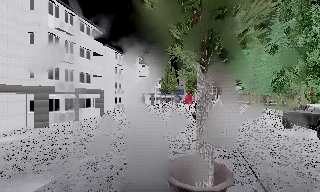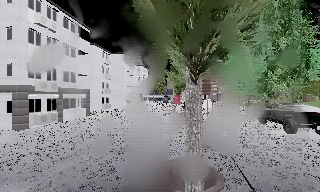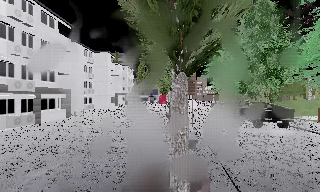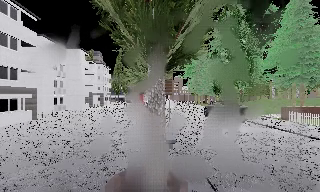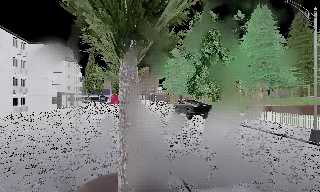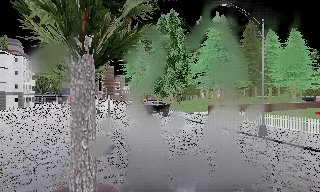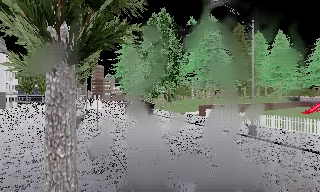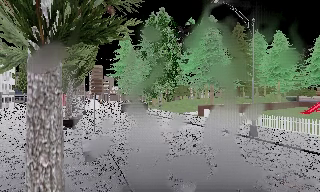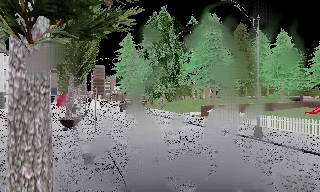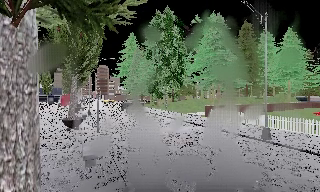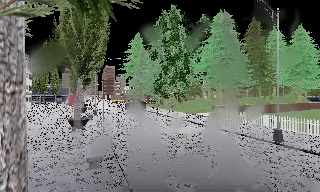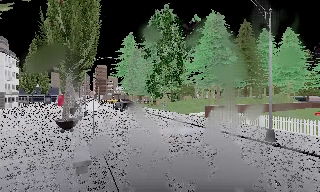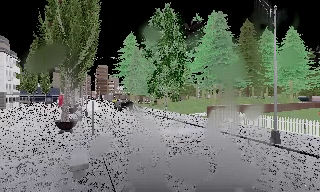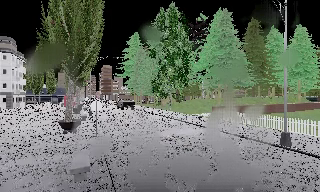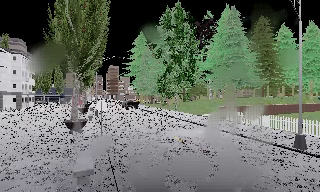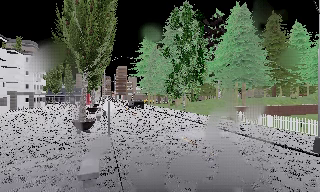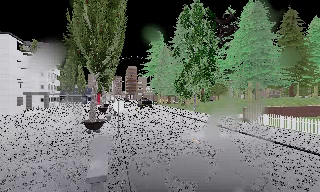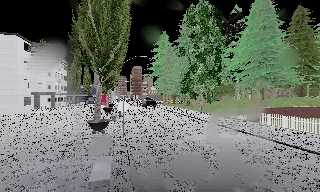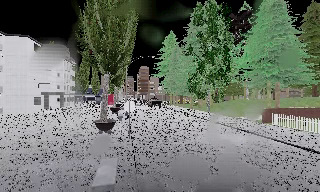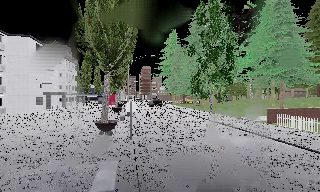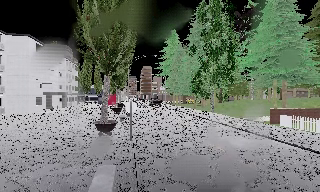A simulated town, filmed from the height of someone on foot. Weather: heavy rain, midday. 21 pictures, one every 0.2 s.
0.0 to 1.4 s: The camera pans to its right, which is clockwise from overhead, by about 40 degrees. It travels forward, about 1.5 m.
1.4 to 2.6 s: The camera travels forward, about 1.5 m, so what stands in front looms larger.
2.6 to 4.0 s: The camera swings to its left by about 15 degrees, and the scene slides to the right. It travels forward, about 2 m, so what stands in front looms larger.
The film runs forward here.
